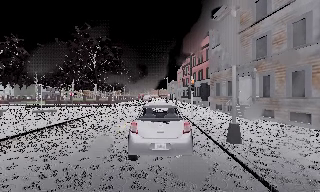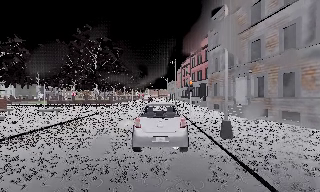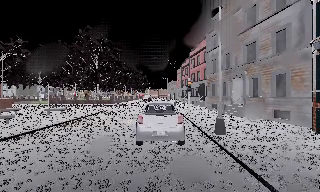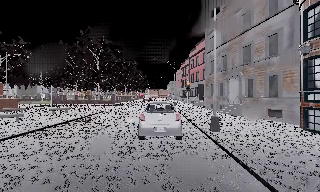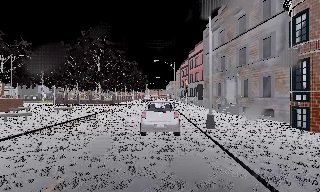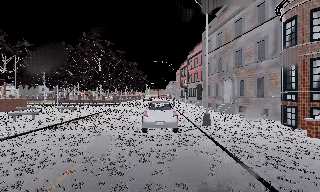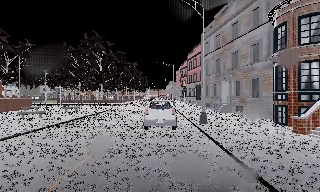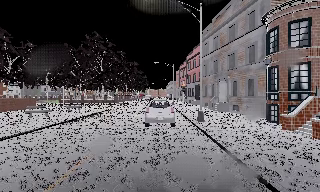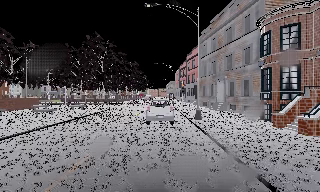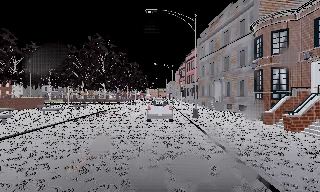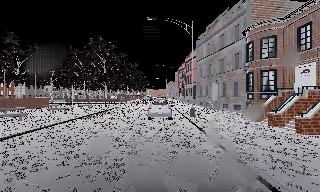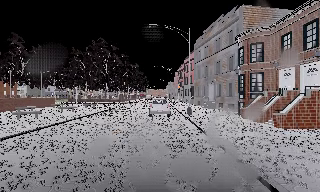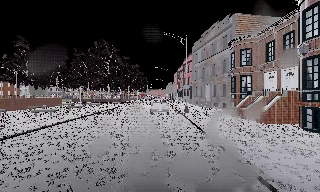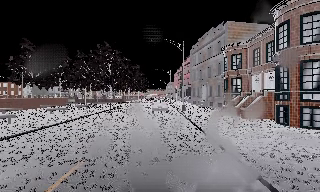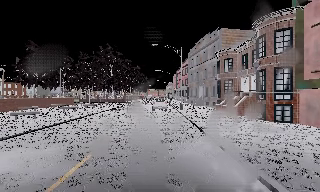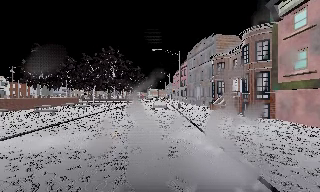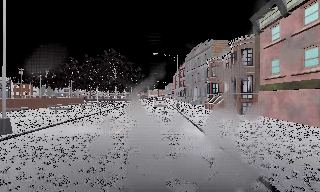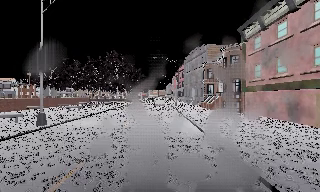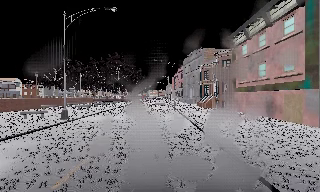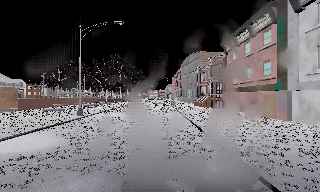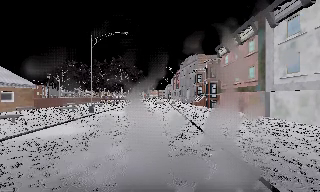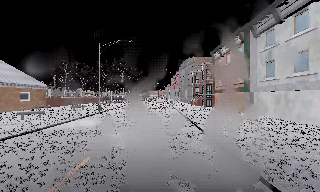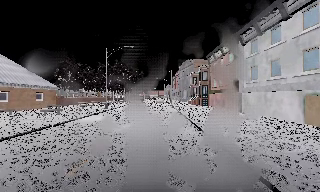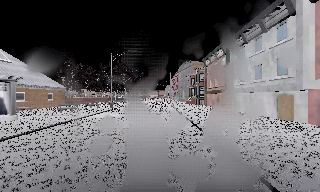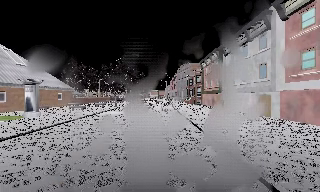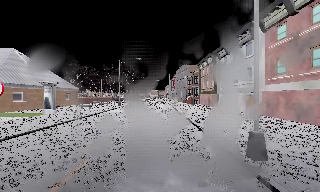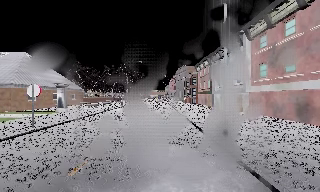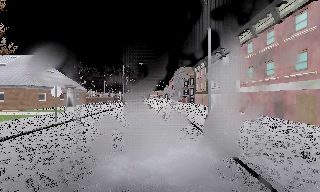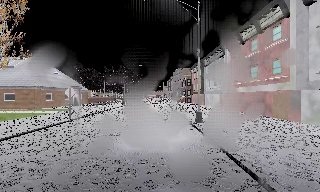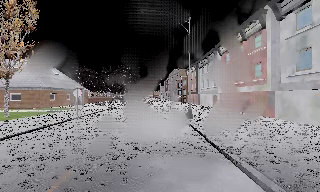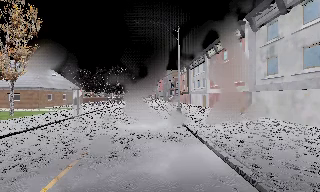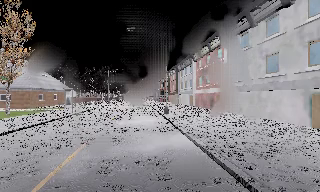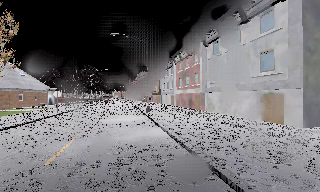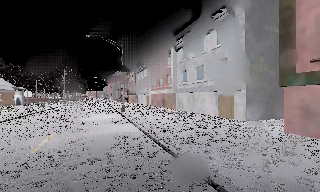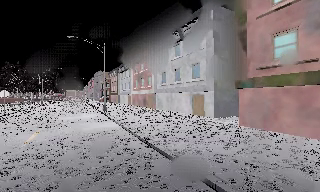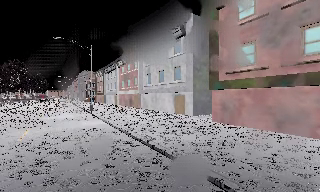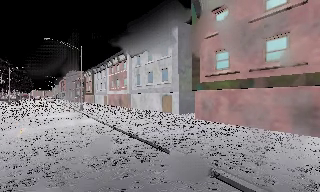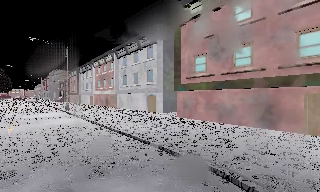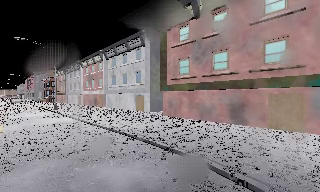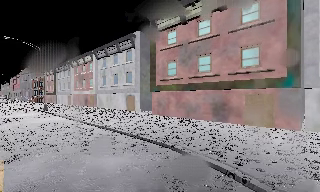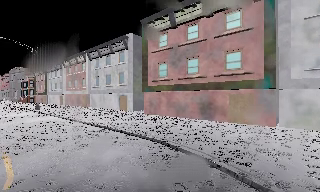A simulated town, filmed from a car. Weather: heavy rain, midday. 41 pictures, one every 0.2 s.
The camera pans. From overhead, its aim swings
clockwise.
The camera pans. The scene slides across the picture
to the left.
0.0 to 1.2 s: The camera travels backward, about 4 m, so what stands in front gets smaller.
1.2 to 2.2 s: The camera travels backward, about 4.5 m, so what stands in front gets smaller. It gains speed.
2.2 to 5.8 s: The camera travels backward, about 35 m, so what stands in front gets smaller.
5.8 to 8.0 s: The camera swings to its right by about 50 degrees, and the scene slides to the left. It travels backward, about 12 m. It loses speed.
The film runs backward here.
